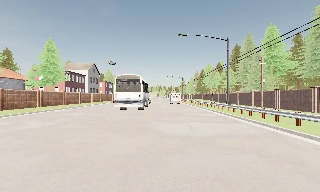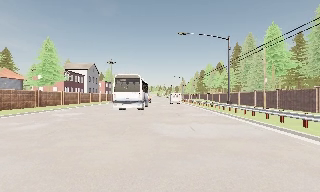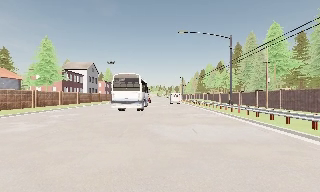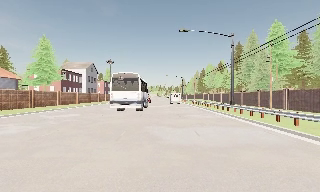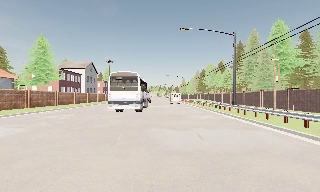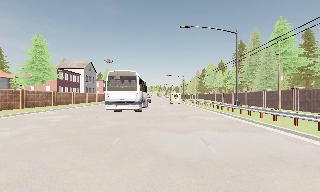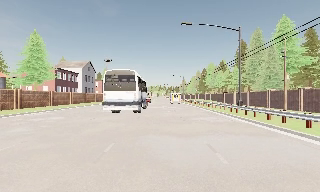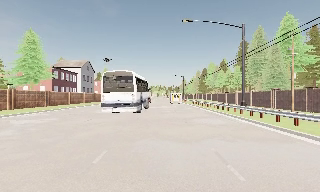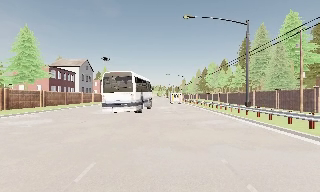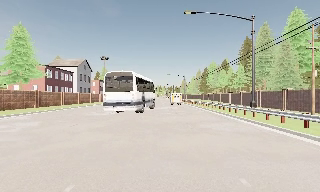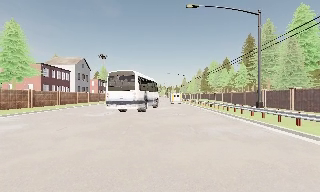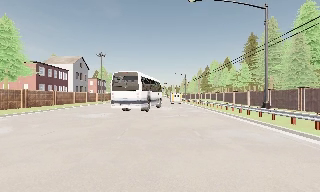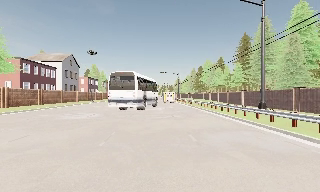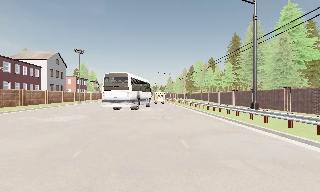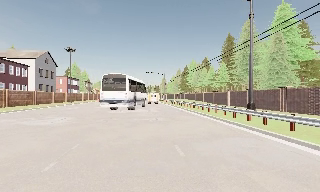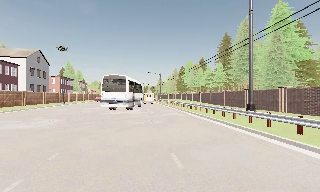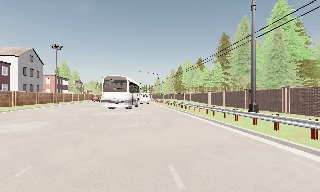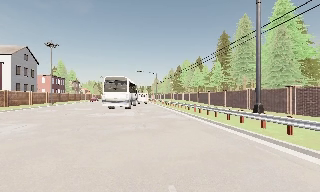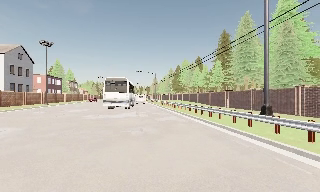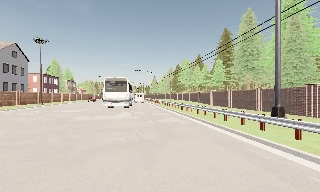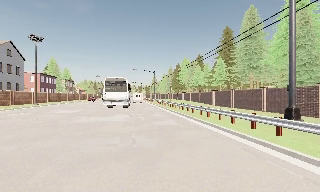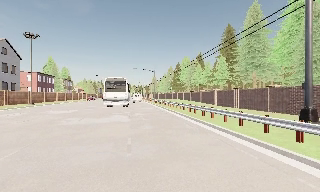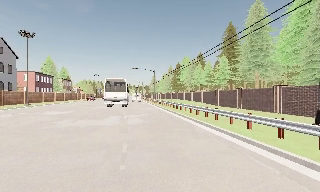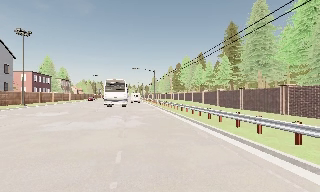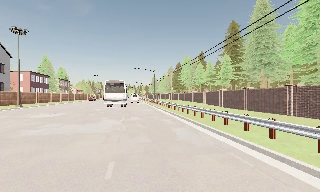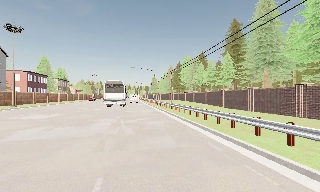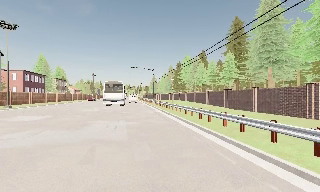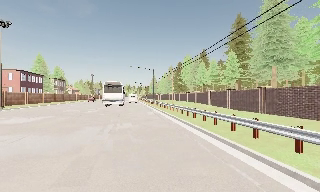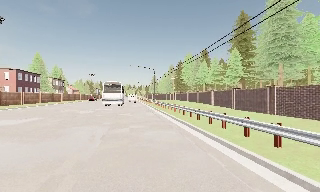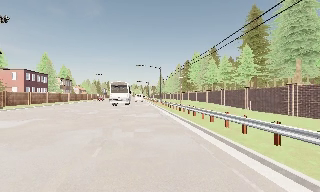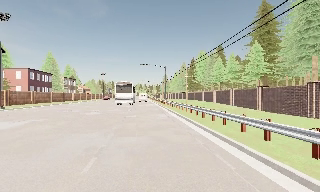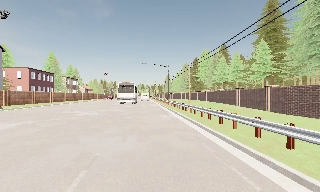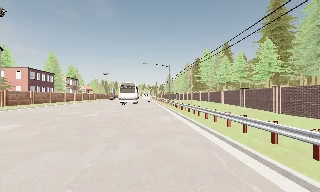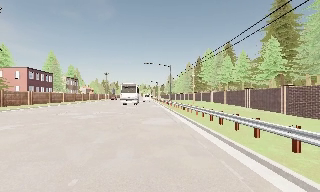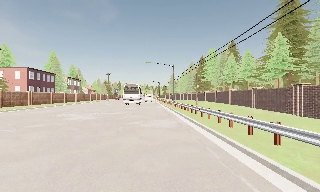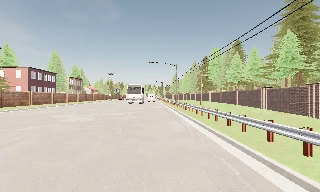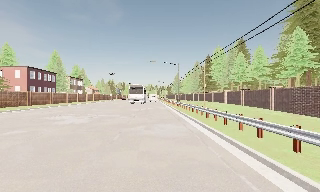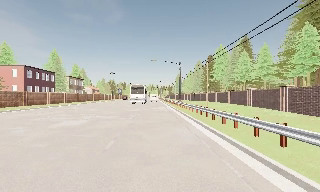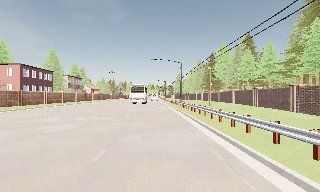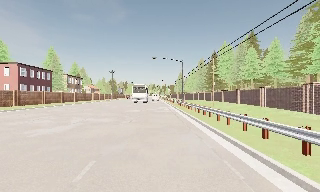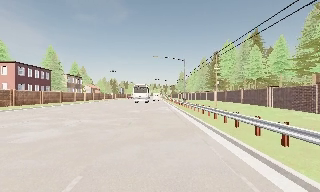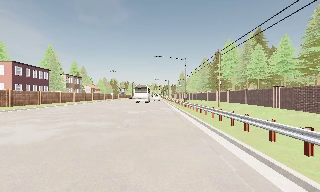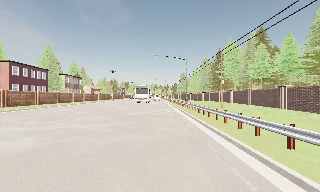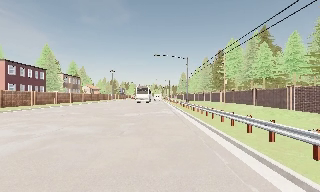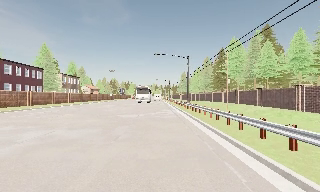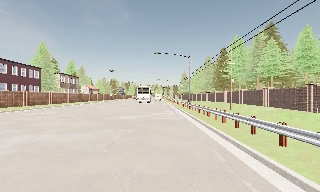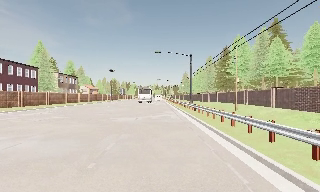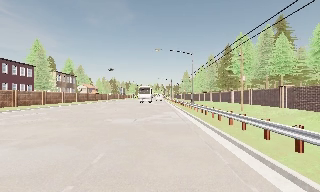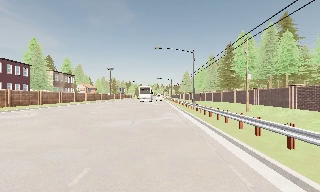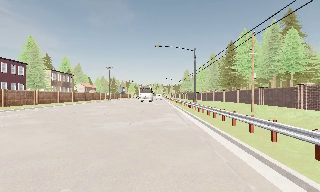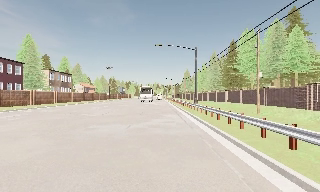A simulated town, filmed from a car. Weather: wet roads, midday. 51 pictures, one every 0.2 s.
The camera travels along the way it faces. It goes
forward.
0.0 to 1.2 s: The camera travels forward, about 3.5 m, so what stands in front looms larger. It gains speed.
1.2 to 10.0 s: The camera travels forward, about 40 m, so what stands in front looms larger.
The film runs forward here.
